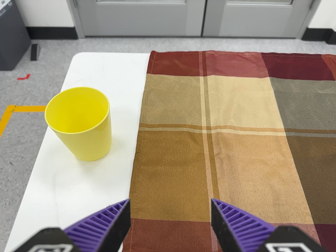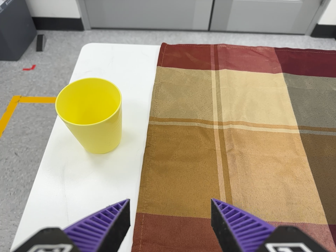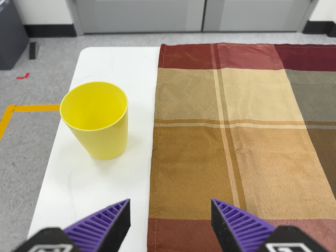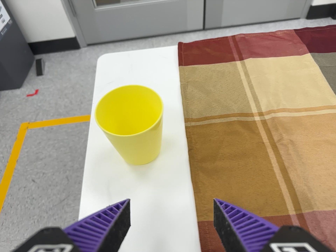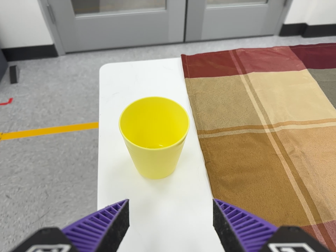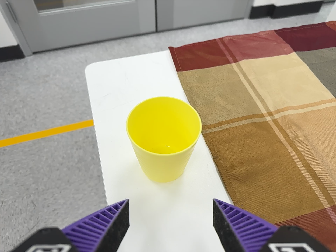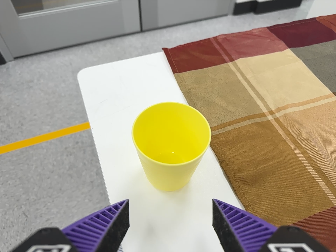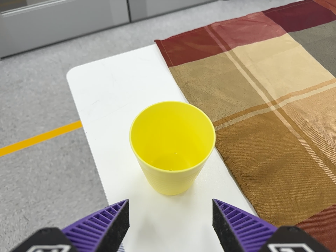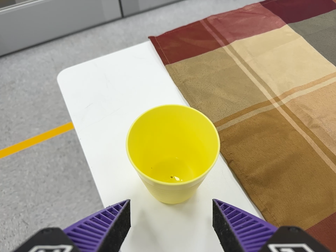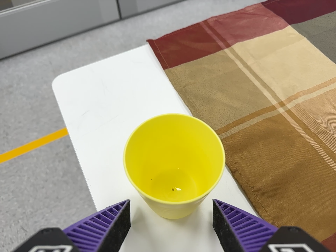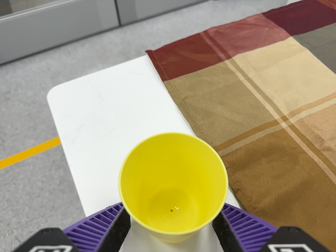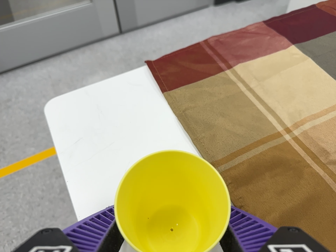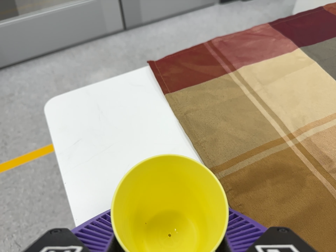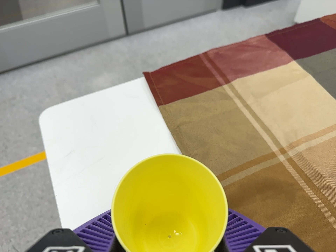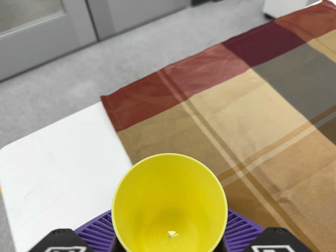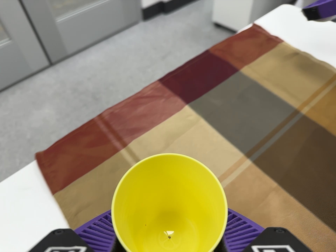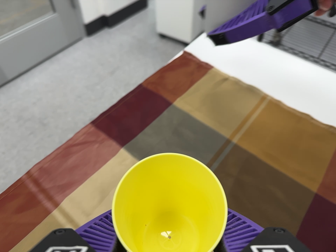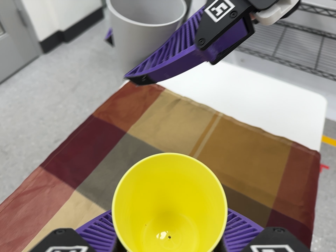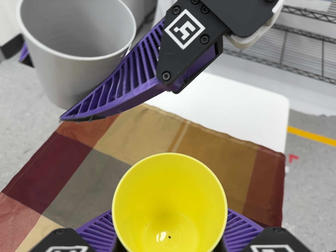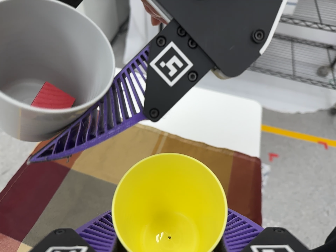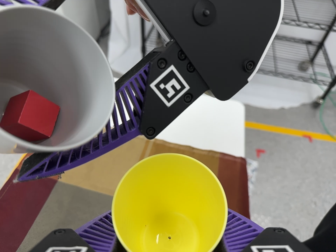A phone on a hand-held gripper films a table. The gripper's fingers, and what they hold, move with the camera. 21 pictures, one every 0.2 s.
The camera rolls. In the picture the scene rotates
counterclockwise.
The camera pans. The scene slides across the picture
to the left.
0.0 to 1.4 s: The camera pans to its right by about 15 degrees. It travels to its left and forward, about 20 cm. It rolls about its line of sight by about 20 degrees, and the scene rotates counterclockwise.
1.4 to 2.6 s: The camera travels toward the top of its view and forward, about 7 cm, so close, fixed things drift downward.
2.6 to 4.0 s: The scene slides to the left, as the camera pans about 35 degrees to its right. It travels toward the top of its view and to its right, about 30 cm, so close, fixed things drift downward. It rolls about its line of sight by about 40 degrees, and the scene rotates counterclockwise.
The film runs forward here.
